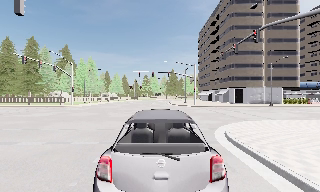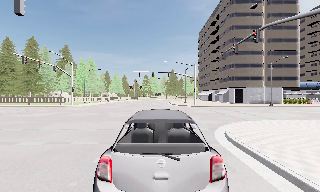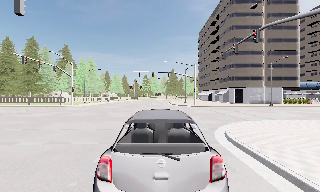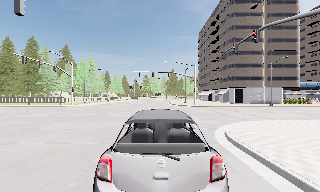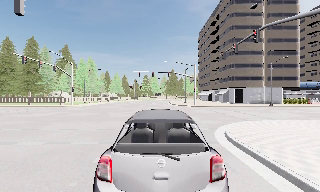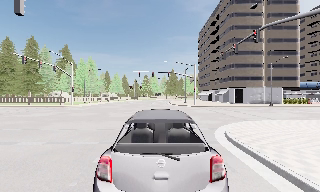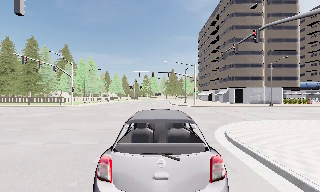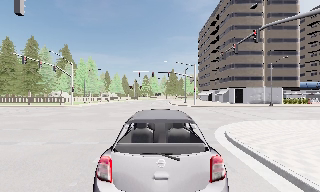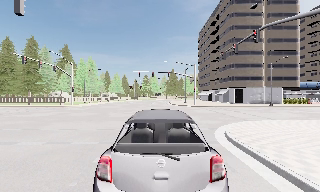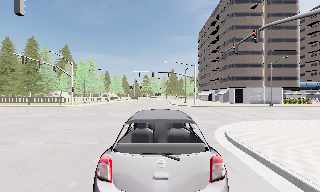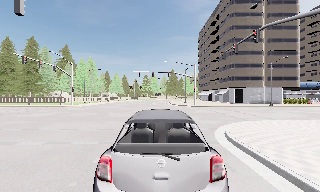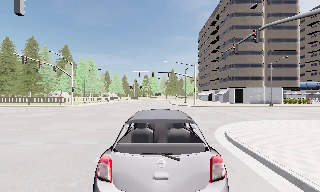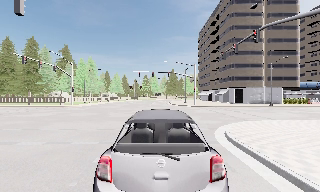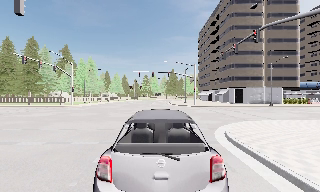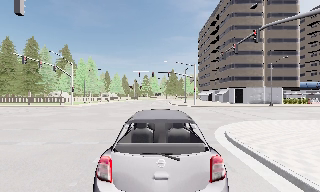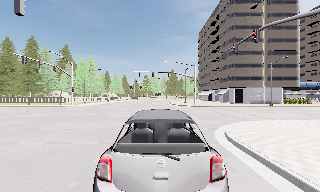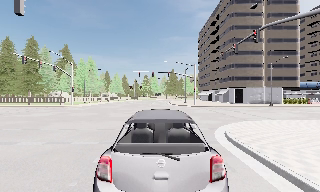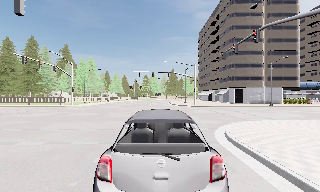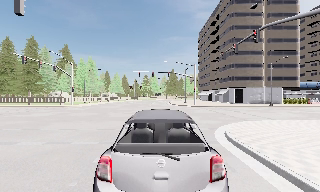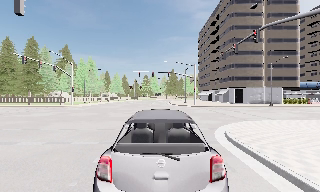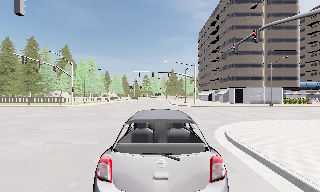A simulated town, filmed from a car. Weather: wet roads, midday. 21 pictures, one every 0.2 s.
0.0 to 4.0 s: The camera keeps its place and its aim.
The film runs forward here.
